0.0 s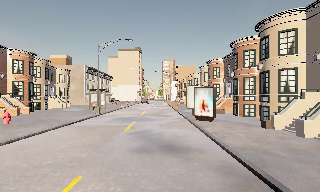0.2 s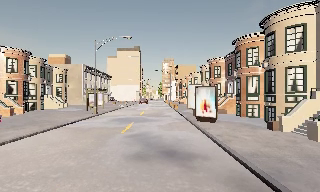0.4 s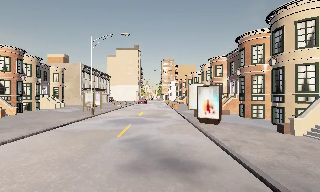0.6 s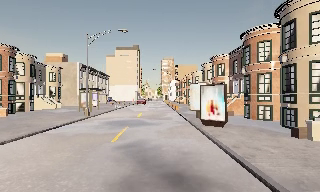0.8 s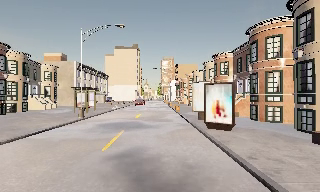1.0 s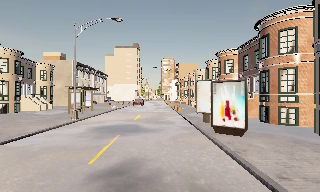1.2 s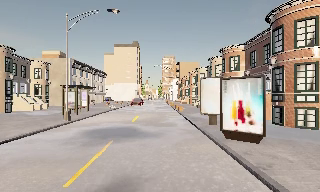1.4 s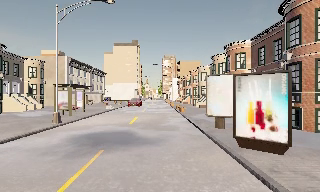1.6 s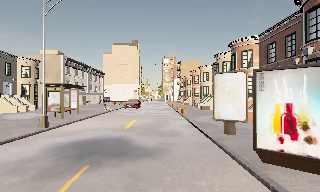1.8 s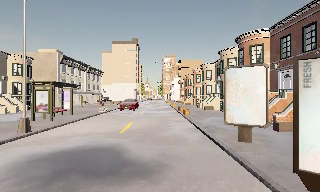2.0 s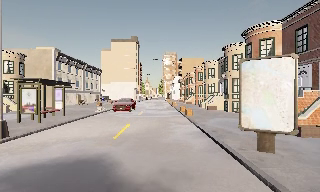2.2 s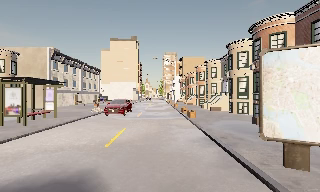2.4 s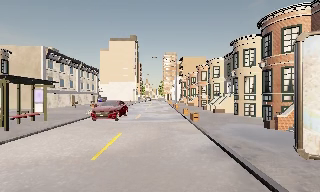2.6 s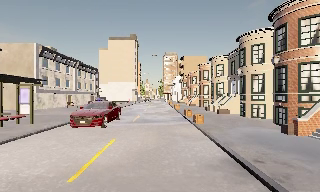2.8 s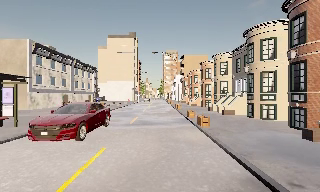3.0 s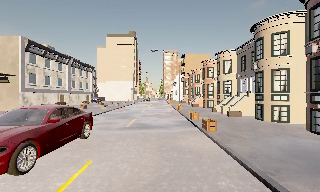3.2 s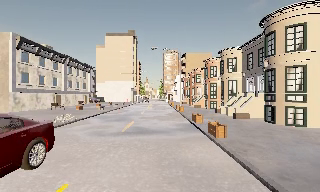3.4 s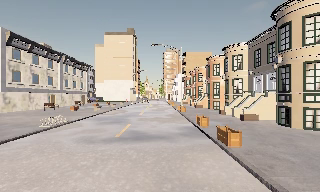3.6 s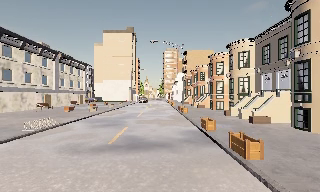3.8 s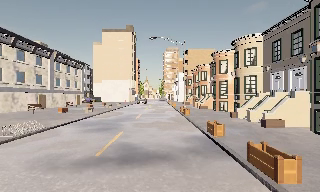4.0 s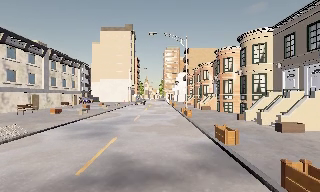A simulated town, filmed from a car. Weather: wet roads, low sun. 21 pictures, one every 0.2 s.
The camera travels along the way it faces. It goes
forward.
0.0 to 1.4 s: The camera travels forward, about 7 m, so what stands in front looms larger. It gains speed.
1.4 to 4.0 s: The camera travels forward, about 15 m, so what stands in front looms larger.
The film runs forward here.
